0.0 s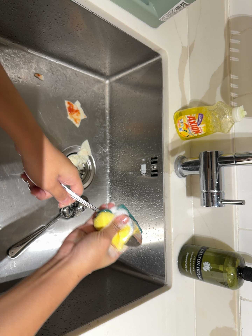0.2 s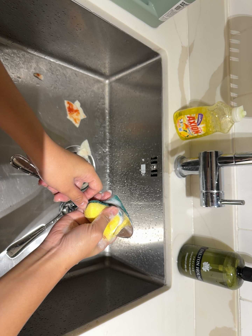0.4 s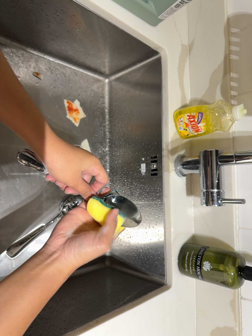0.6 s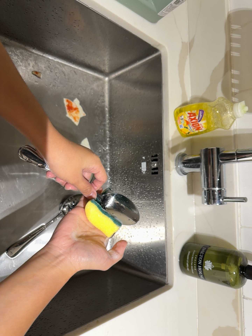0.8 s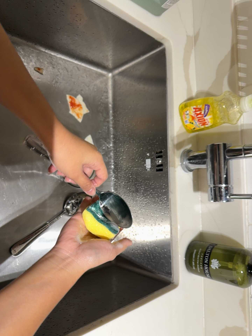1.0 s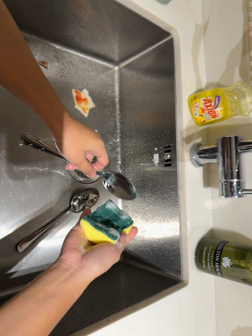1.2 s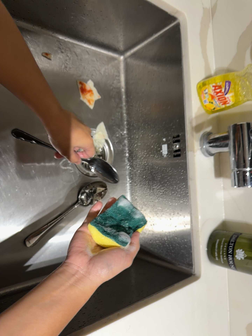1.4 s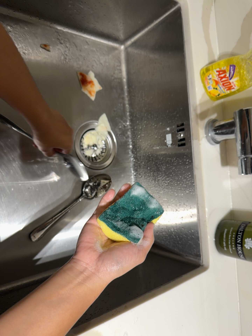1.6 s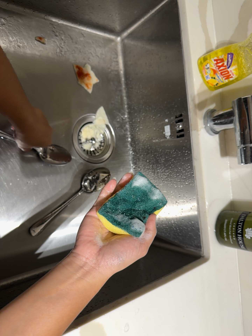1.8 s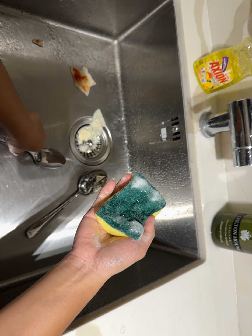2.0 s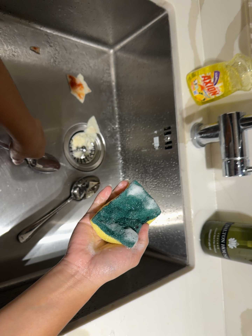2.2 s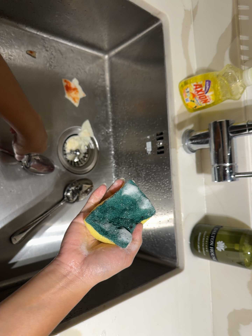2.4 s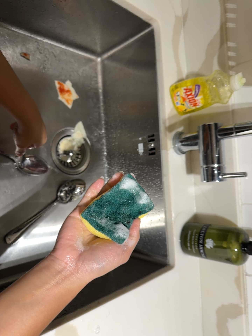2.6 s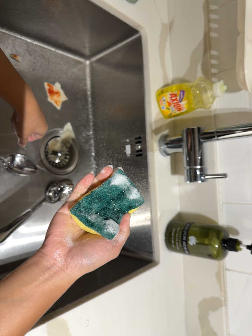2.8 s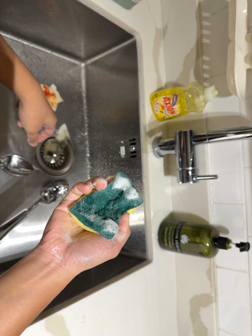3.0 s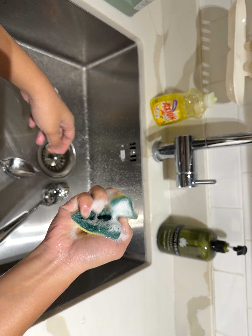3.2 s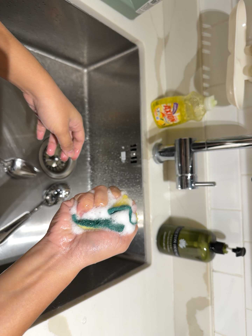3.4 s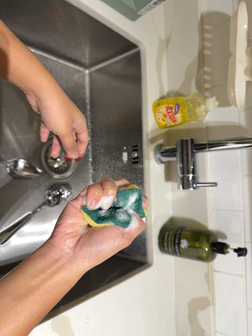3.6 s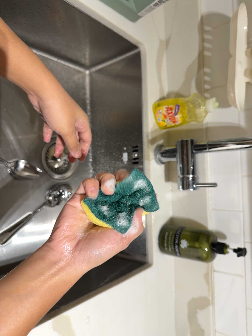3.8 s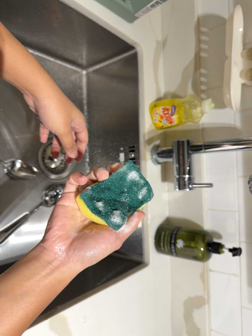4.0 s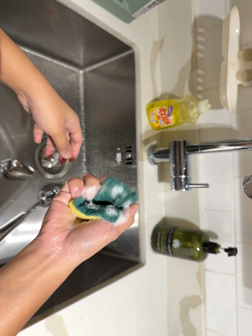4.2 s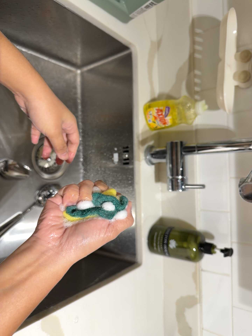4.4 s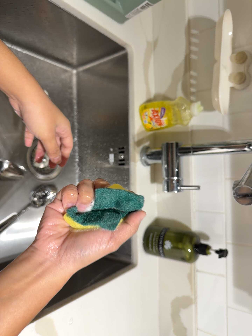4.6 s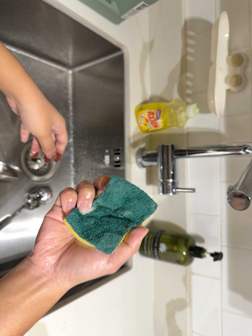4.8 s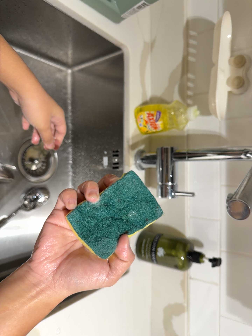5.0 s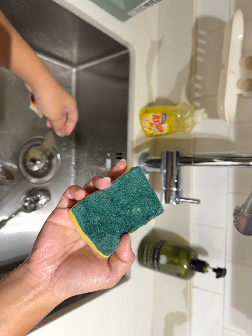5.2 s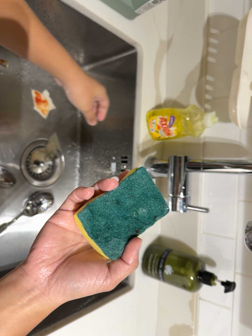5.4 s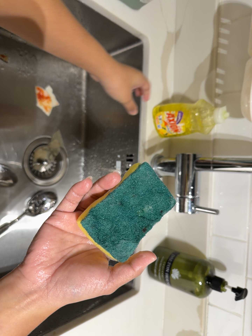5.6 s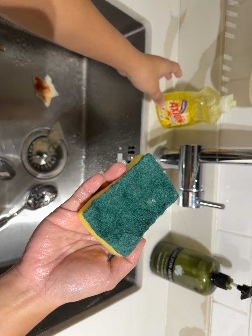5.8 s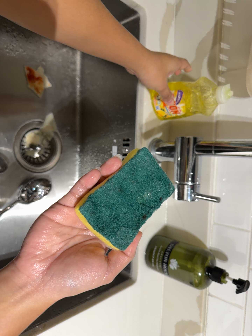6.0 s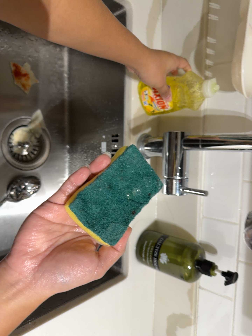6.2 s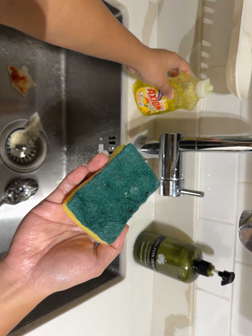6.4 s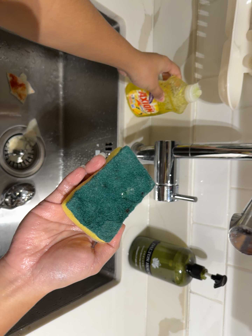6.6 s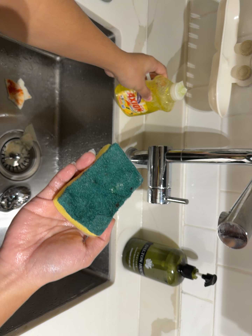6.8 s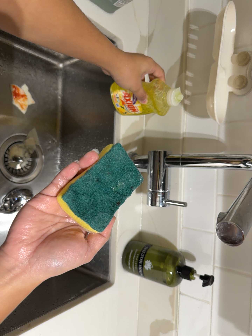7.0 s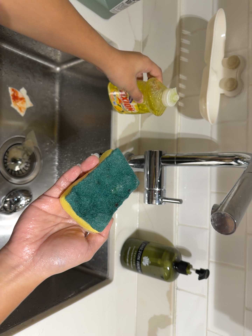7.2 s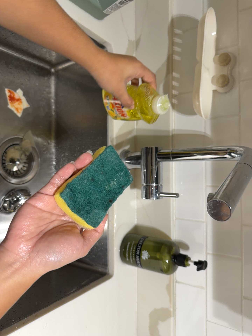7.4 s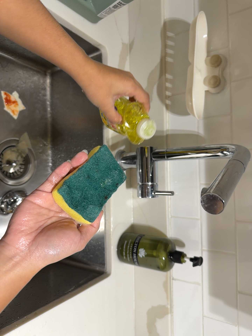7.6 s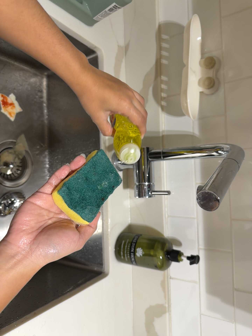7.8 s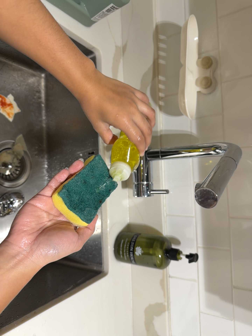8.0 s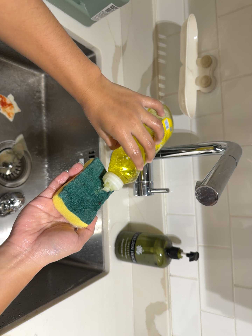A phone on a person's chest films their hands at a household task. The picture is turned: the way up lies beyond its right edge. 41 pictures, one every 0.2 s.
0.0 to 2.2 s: The camera shifts only a little, or ends up much as it began.
2.2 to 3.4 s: The camera travels backward, about 8 cm, so what stands in front gets smaller.
3.4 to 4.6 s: The camera shifts only a little, or ends up much as it began.
4.6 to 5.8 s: The camera travels forward and to its right, about 12 cm, so what stands in front looms larger.
5.8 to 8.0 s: The scene slides to the left, as the camera pans about 10 degrees to its right. It travels backward, about 12 cm, so what stands in front gets smaller.
The film runs backward here.
